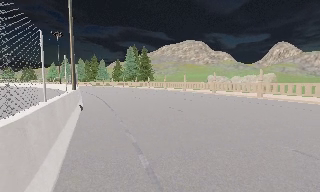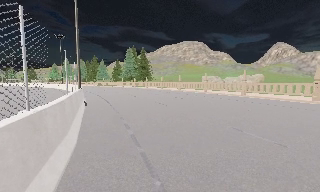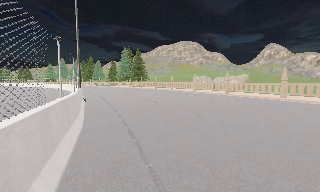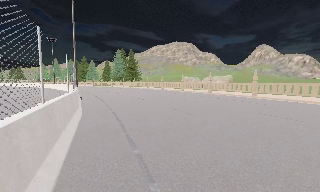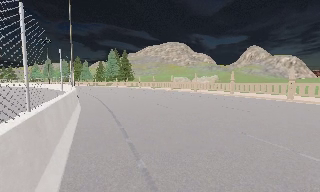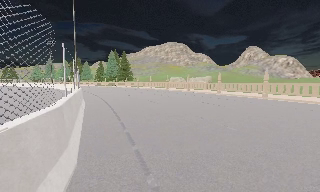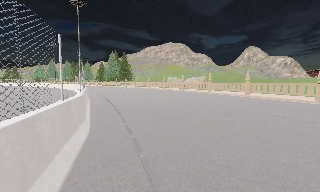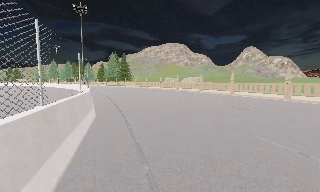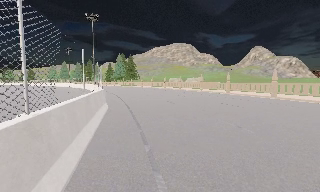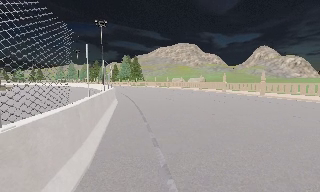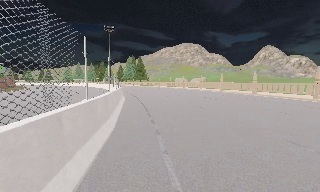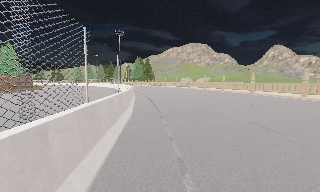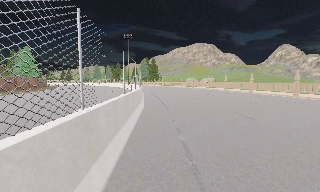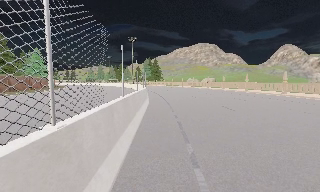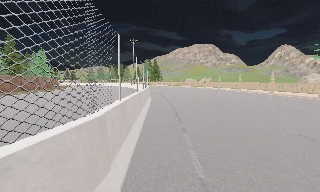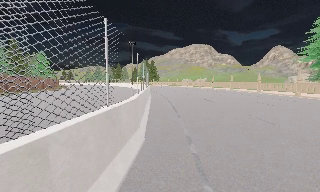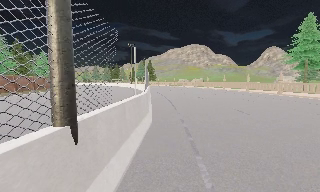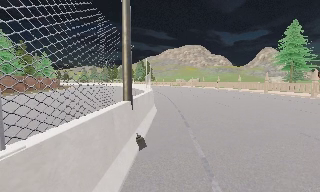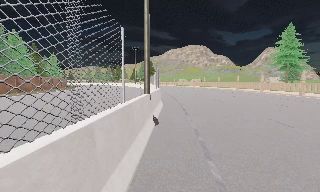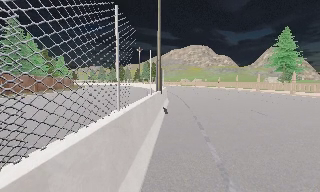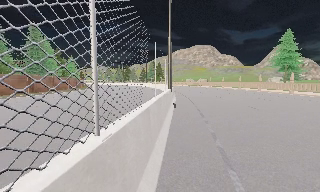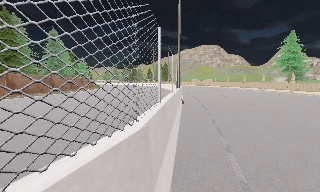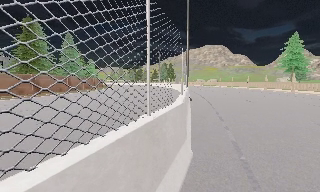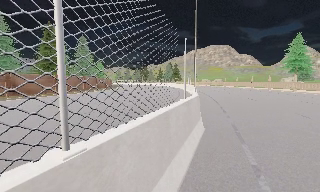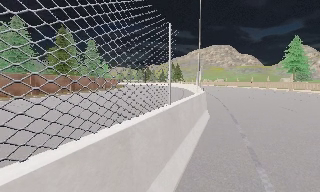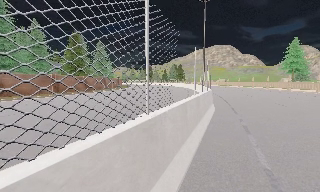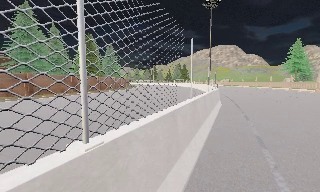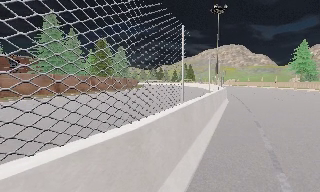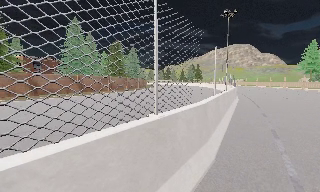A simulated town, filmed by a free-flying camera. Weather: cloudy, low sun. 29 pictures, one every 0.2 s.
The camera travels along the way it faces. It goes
backward.
0.0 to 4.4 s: The camera travels backward, about 45 m, so what stands in front gets smaller.
4.4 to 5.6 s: The camera travels backward and to its left, about 12 m, so what stands in front gets smaller.
The film runs backward here.
